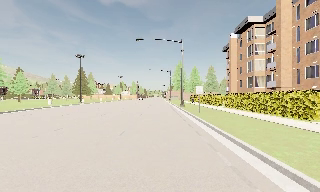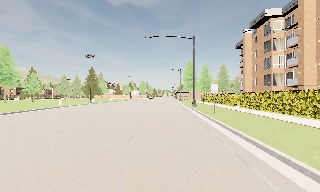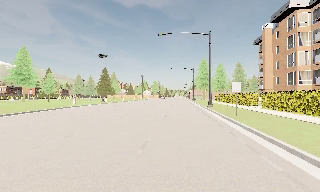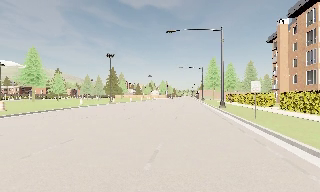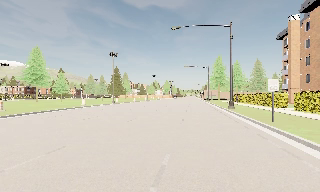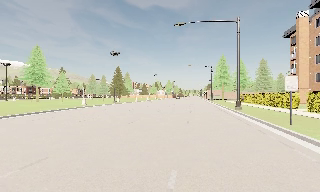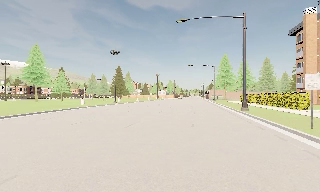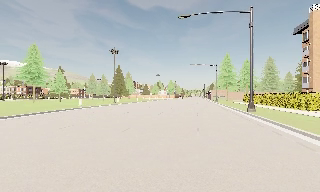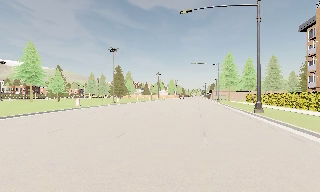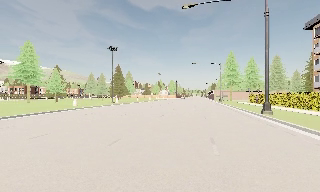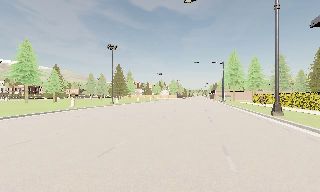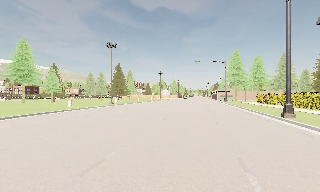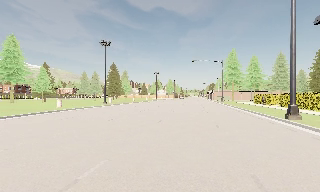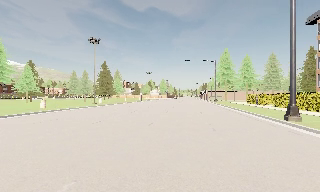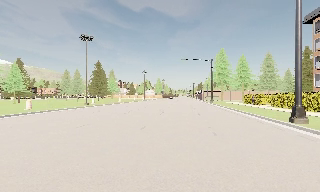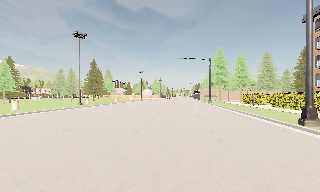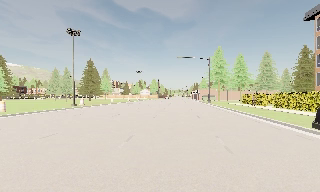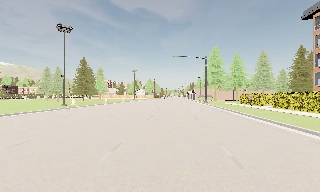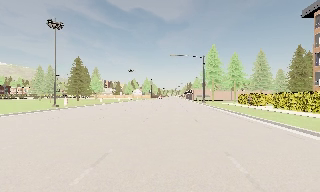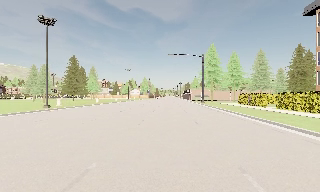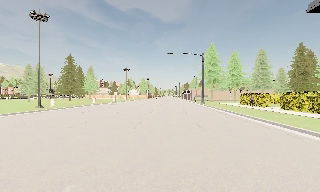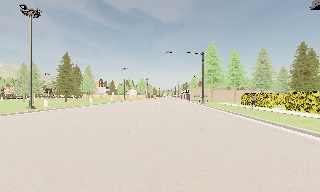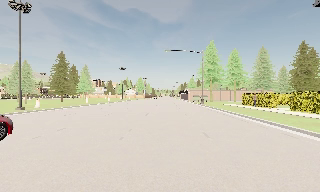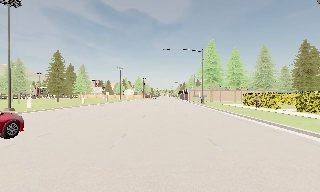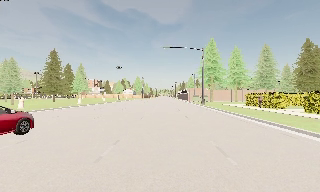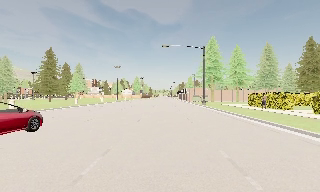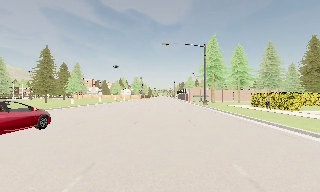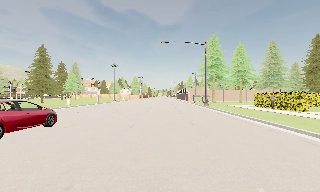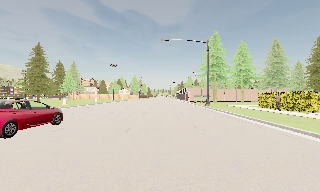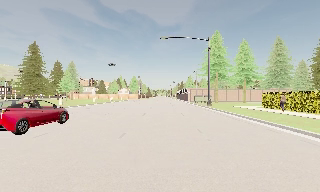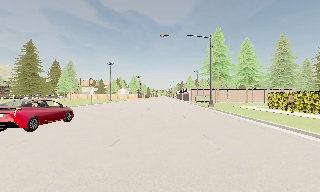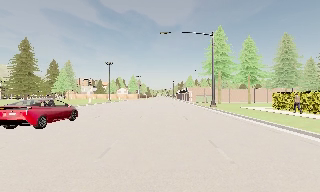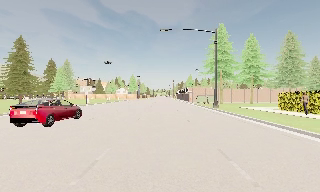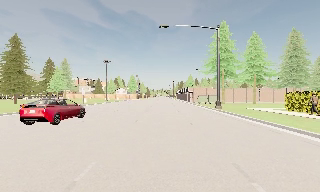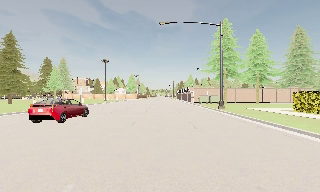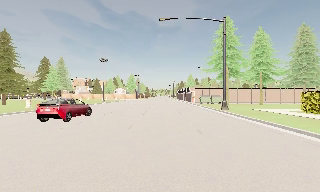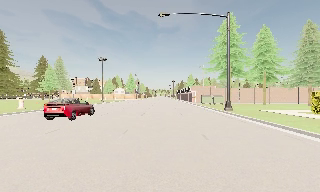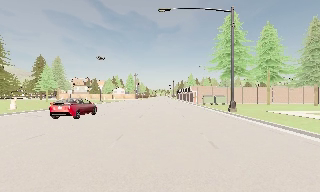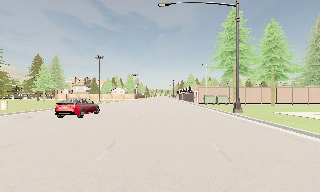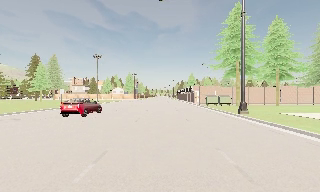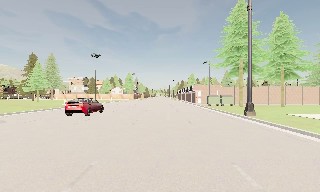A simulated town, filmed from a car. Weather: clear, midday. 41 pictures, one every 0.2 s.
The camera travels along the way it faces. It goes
forward.
0.0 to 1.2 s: The scene slides to the right, as the camera pans about 15 degrees to its left. It travels forward, about 6 m, so what stands in front looms larger.
1.2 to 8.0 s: The scene slides to the left, as the camera pans about 10 degrees to its right. It travels forward, about 35 m, so what stands in front looms larger.
The film runs forward here.
